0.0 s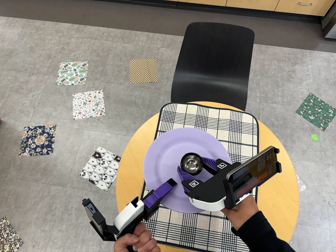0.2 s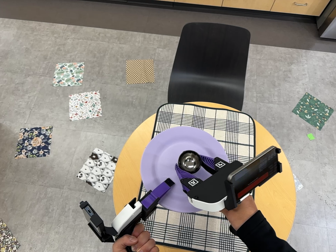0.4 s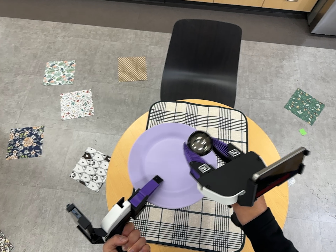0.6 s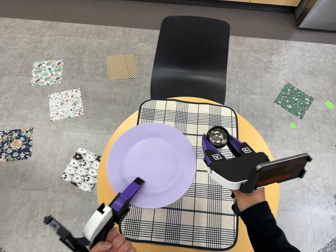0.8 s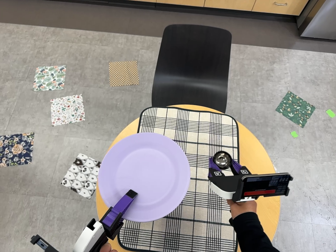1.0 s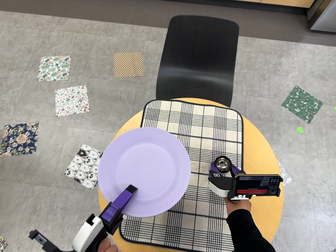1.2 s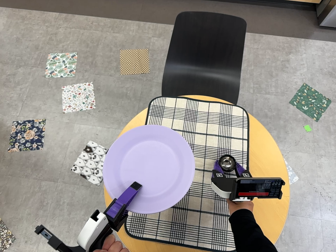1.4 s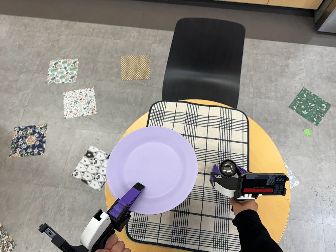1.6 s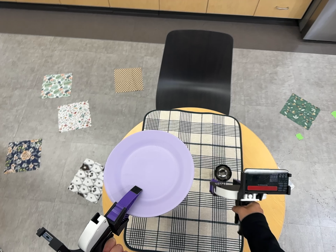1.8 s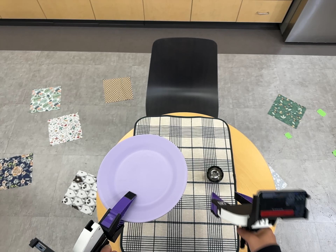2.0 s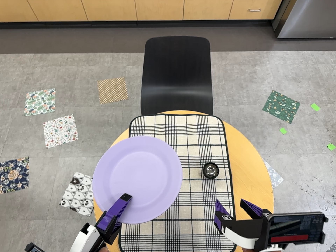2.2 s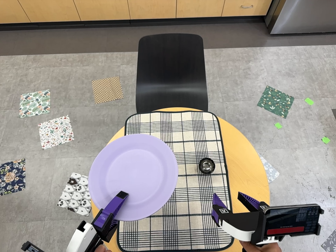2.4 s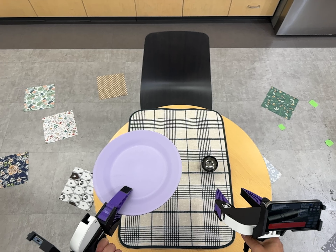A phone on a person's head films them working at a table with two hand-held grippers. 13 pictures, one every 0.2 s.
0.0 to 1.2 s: The camera shifts only a little, or ends up much as it began.
1.2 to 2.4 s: The camera travels toward the bottom of its view and backward, about 9 cm.
The film runs forward here.
